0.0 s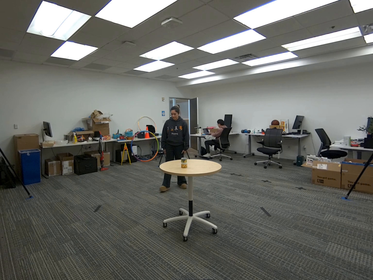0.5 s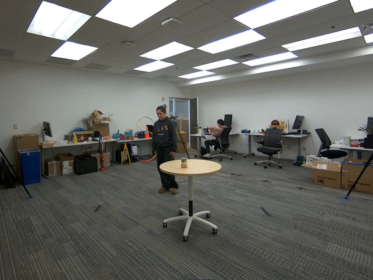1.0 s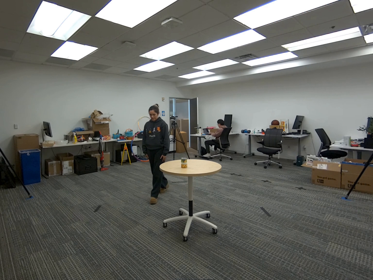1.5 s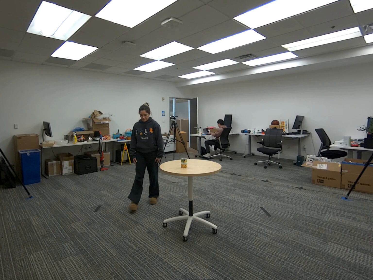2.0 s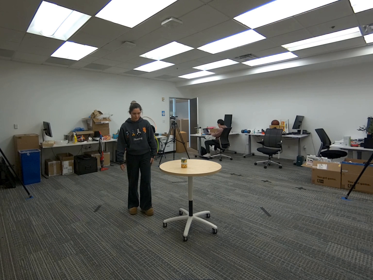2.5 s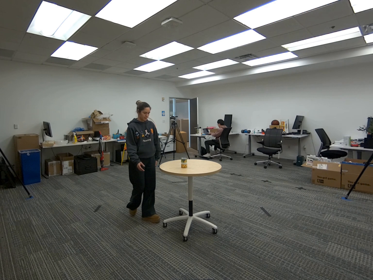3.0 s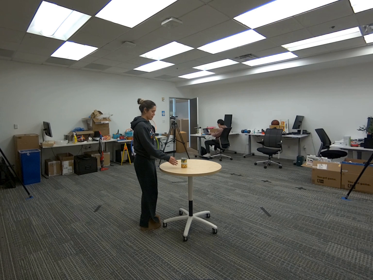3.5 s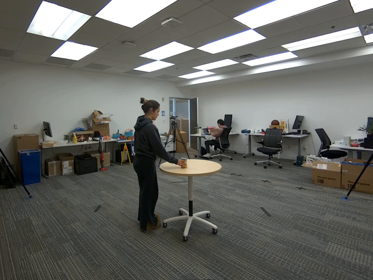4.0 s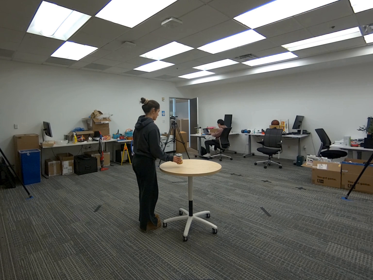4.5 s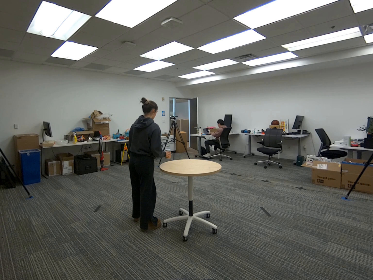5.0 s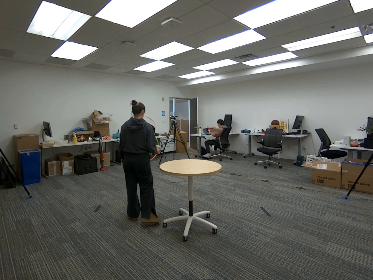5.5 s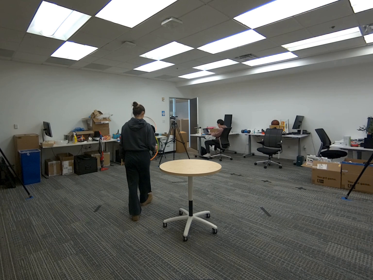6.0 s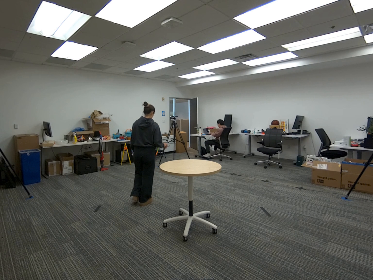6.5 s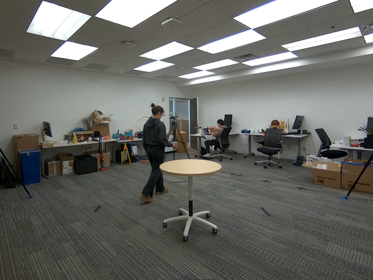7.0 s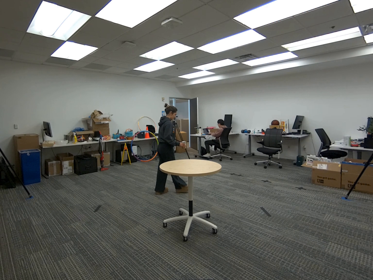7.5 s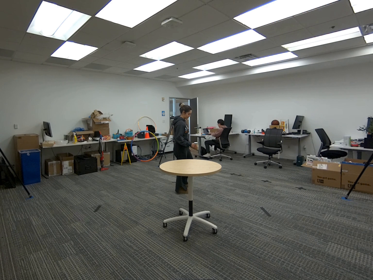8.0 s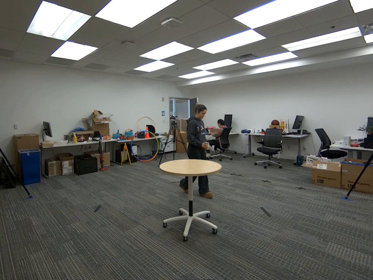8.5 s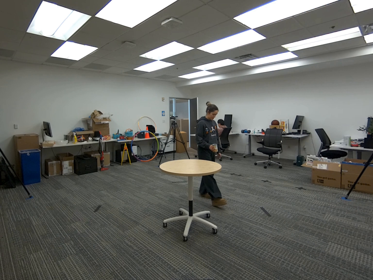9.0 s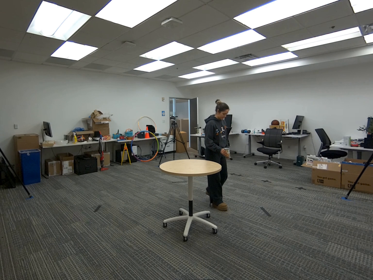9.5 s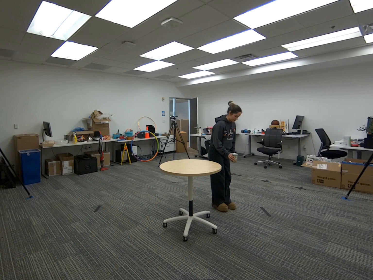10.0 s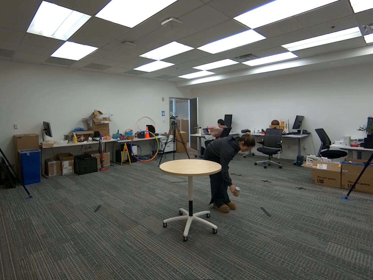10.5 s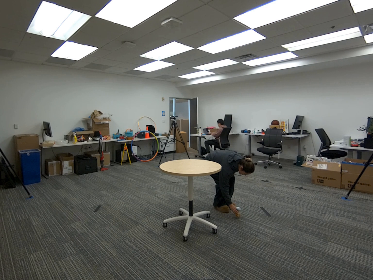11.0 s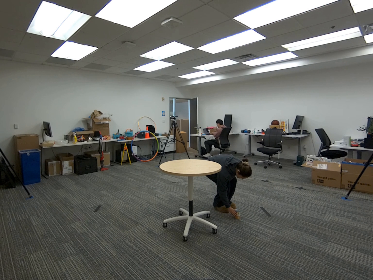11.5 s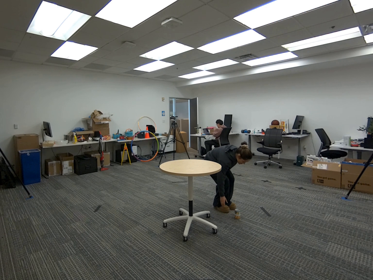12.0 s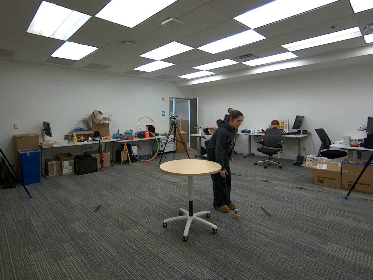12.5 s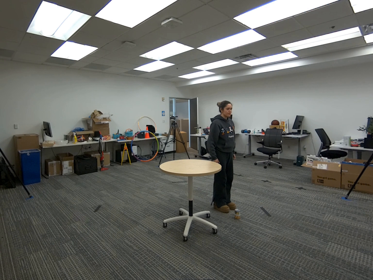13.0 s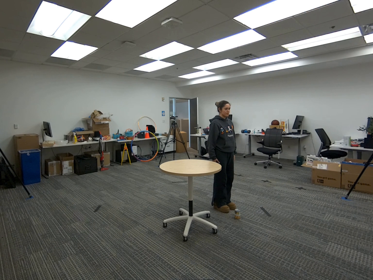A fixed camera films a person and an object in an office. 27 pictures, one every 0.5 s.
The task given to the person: Walk over to the corn can on the round table and pick up the corn can using your right hand. Place the corn can on the ground.
